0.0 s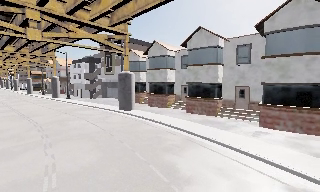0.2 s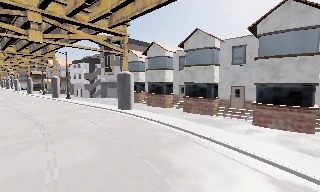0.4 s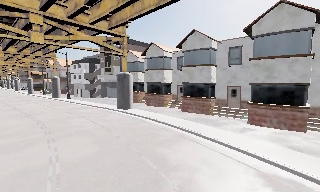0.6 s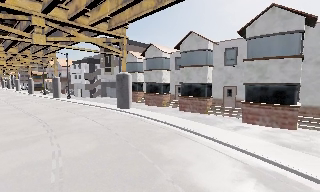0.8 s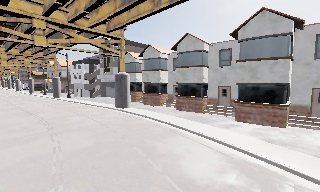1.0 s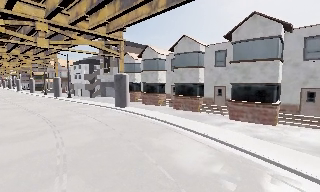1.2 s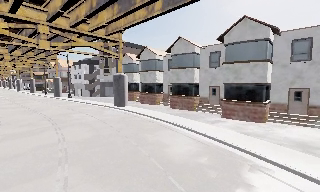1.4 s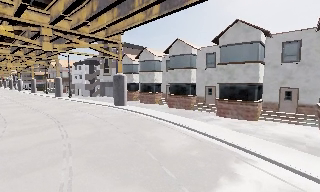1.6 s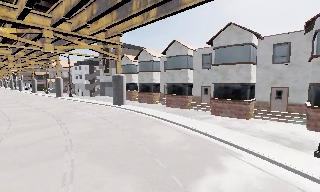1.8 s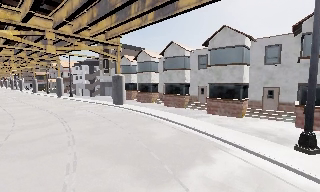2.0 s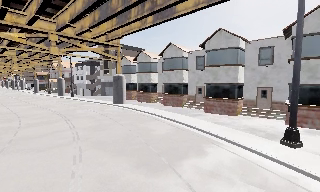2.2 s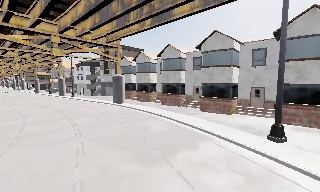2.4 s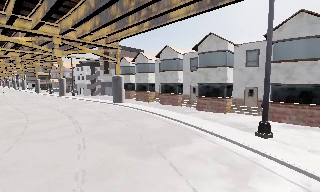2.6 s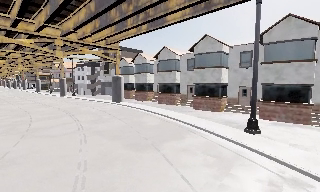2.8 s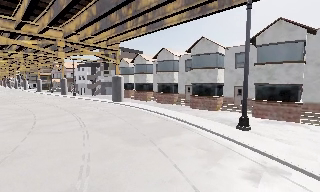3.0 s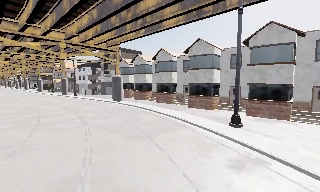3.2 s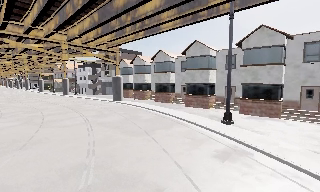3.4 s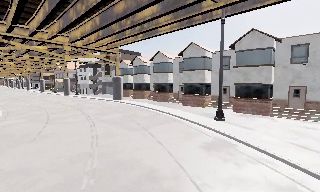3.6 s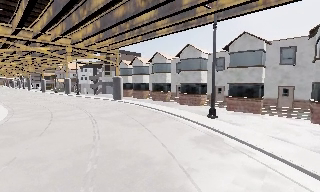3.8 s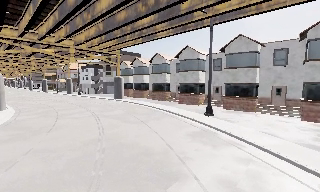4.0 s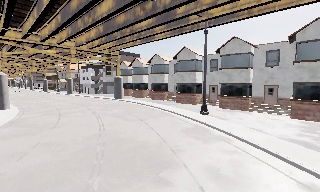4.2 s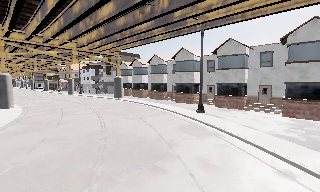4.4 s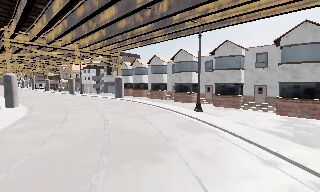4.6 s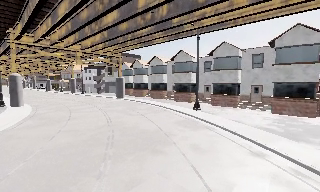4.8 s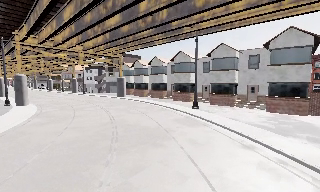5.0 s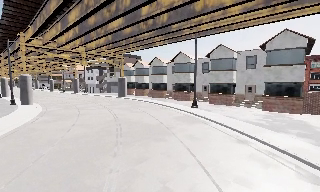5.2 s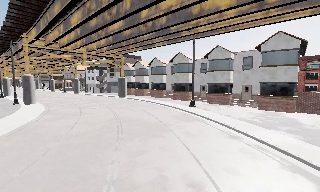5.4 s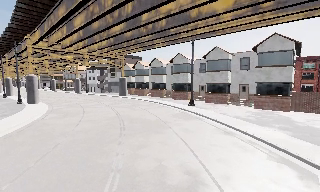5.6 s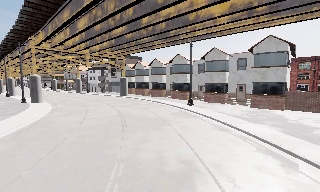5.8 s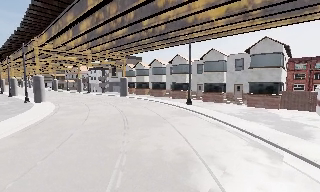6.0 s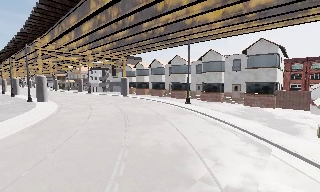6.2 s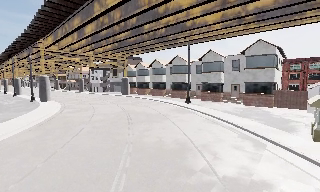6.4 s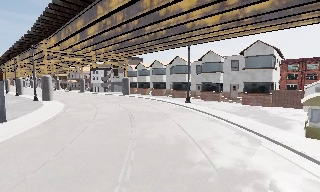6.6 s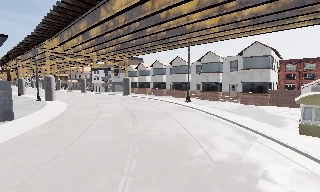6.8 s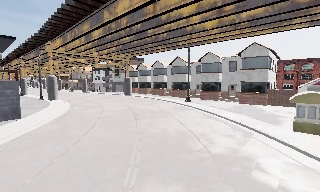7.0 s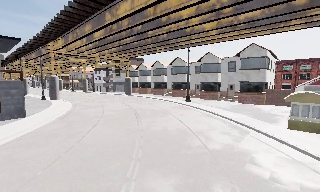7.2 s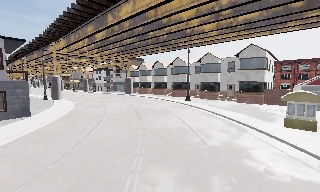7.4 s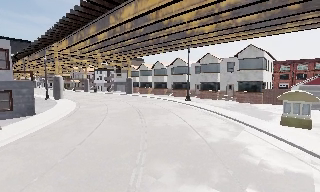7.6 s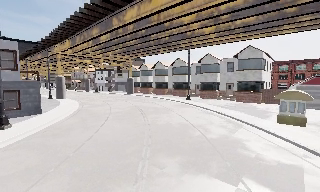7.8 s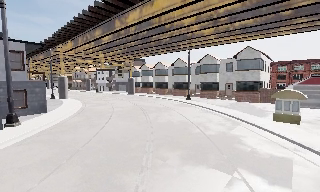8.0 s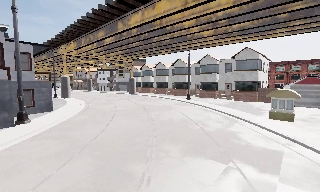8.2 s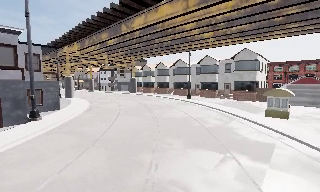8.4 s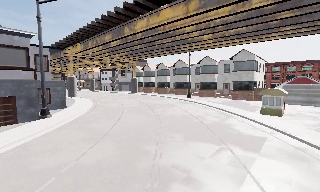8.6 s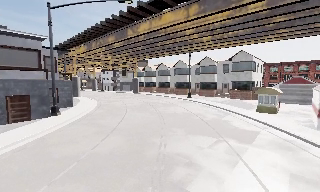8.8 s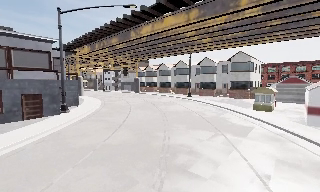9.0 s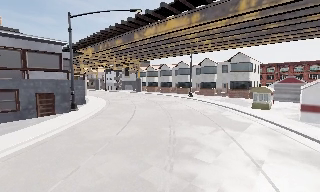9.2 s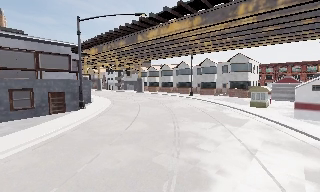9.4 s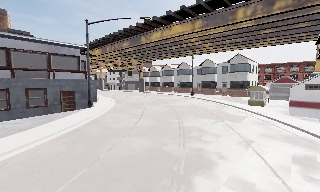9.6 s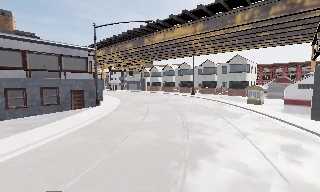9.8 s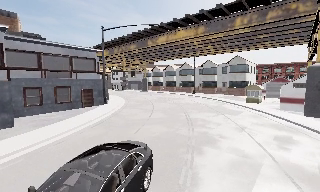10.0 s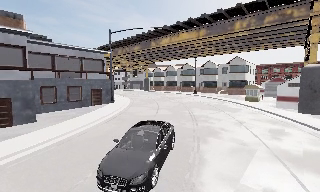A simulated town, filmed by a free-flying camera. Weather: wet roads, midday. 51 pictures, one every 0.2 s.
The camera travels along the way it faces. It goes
backward.
0.0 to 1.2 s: The camera travels backward and to its right, about 3.5 m, so what stands in front gets smaller. It gains speed.
1.2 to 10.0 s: The camera travels backward, about 35 m, so what stands in front gets smaller.
The film runs backward here.
